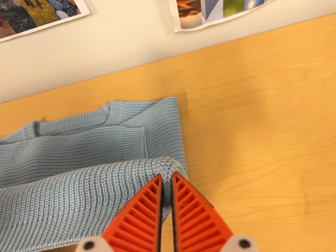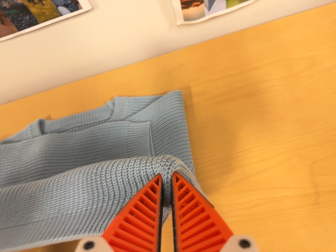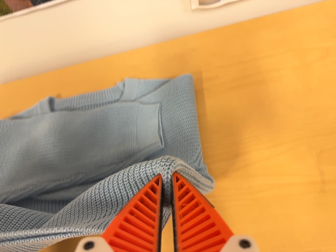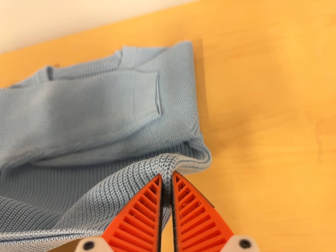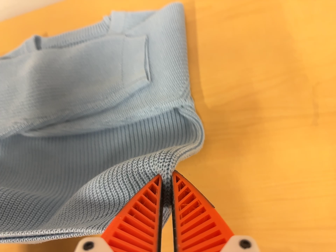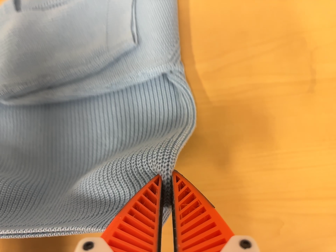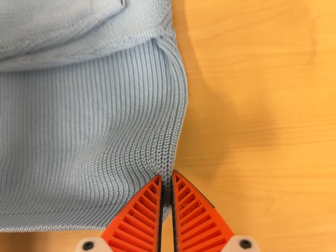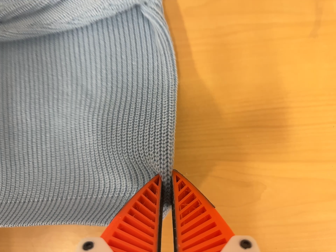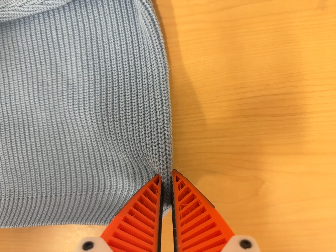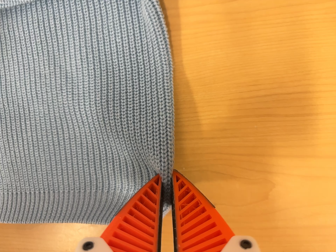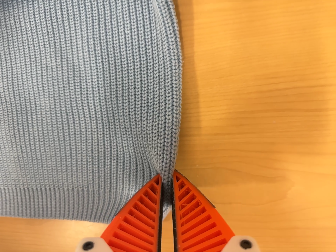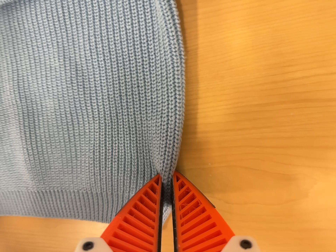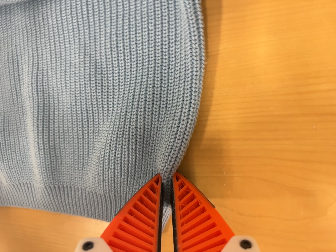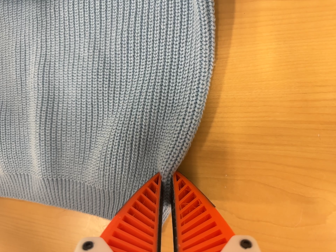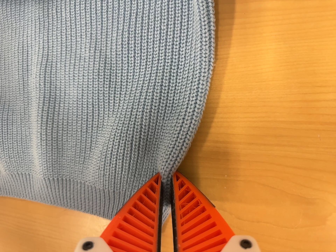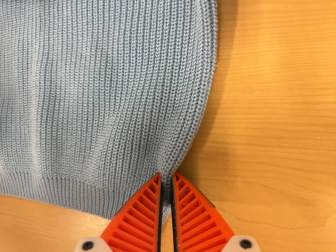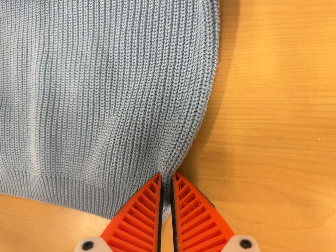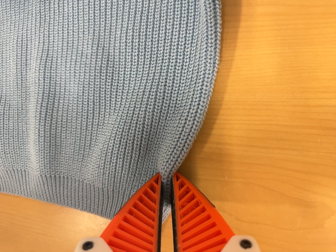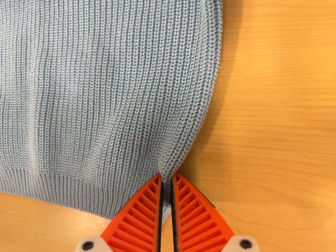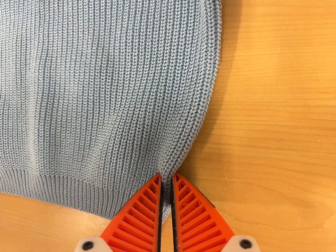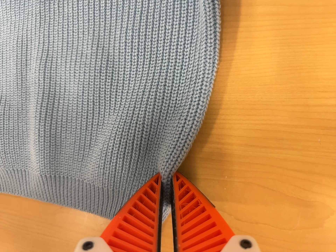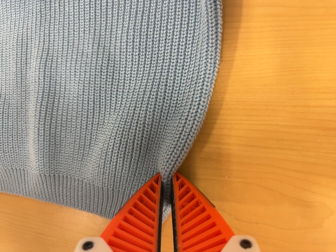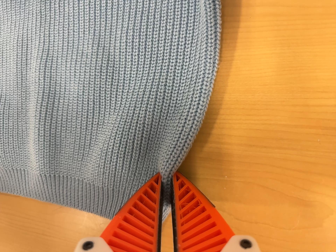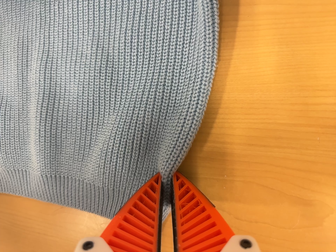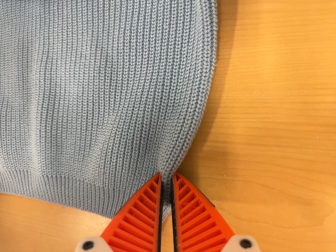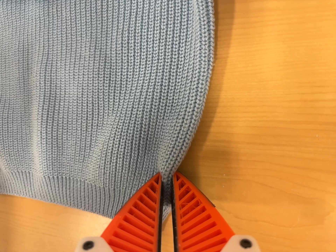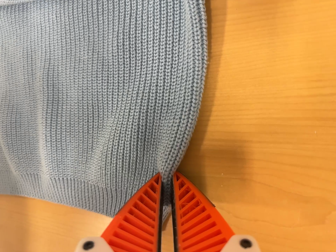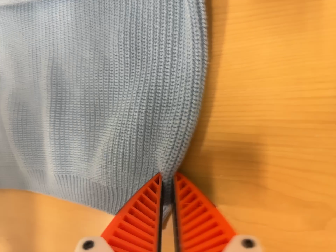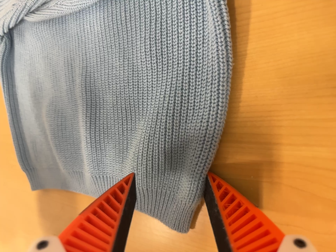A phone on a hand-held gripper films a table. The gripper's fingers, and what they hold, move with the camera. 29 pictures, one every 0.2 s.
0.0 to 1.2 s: The camera travels toward the bottom of its view and forward, about 10 cm, so close, fixed things drift upward. Its aim tips toward the bottom of its view by about 20 degrees, and the scene shifts upward.
1.2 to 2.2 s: The camera travels forward and to its right, about 9 cm, so what stands in front looms larger. Its aim tips toward the bottom of its view by about 15 degrees, and the scene shifts upward.
2.2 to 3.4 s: The camera rolls about its line of sight by about 10 degrees, and the scene rotates clockwise.
3.4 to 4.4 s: The camera keeps its place and its aim.
4.4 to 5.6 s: The camera pans to its left by about 15 degrees. It travels to its right, about 4 cm.
The film runs backward here.
